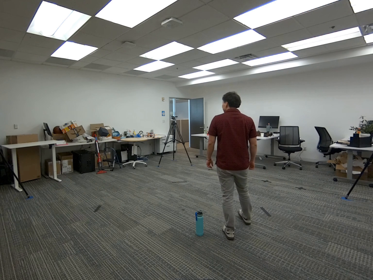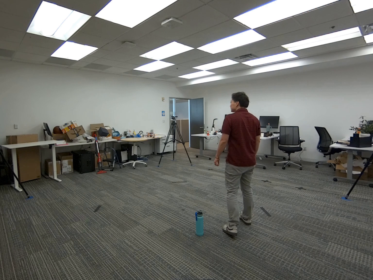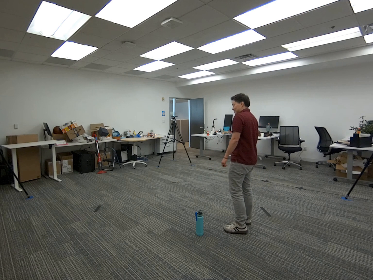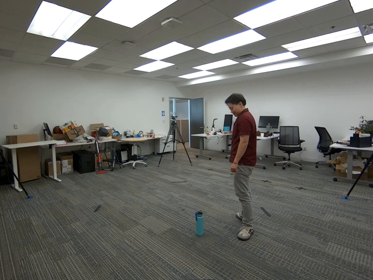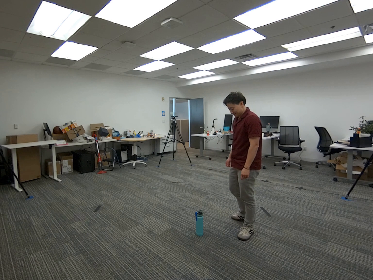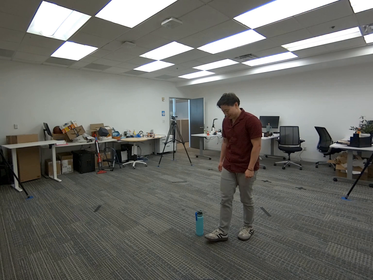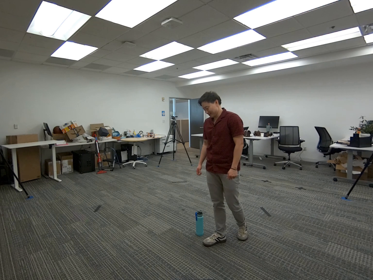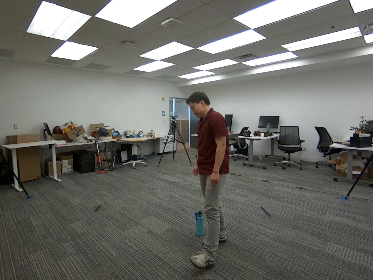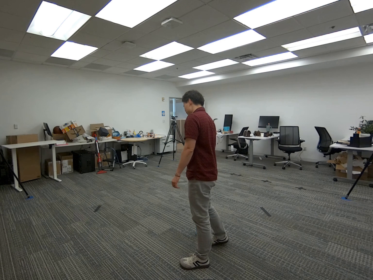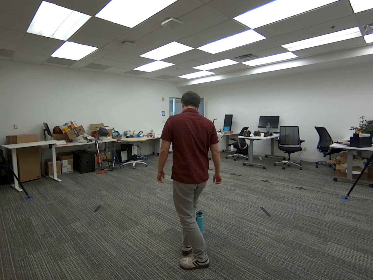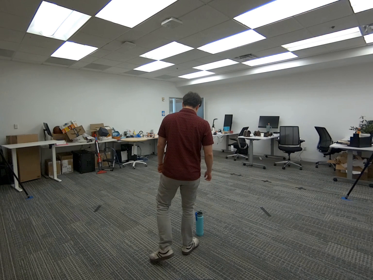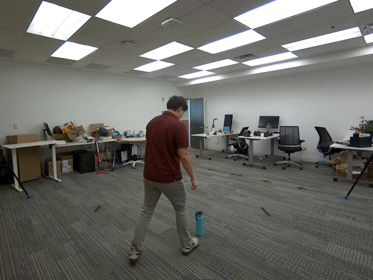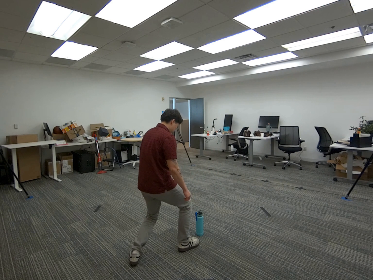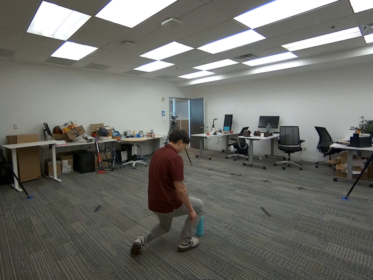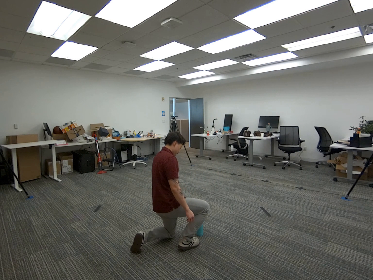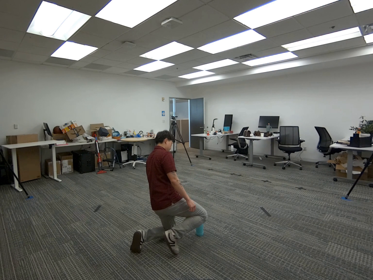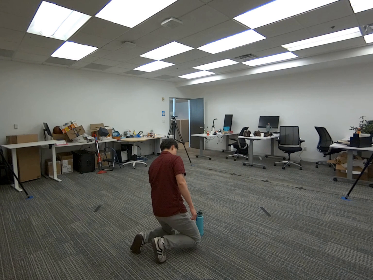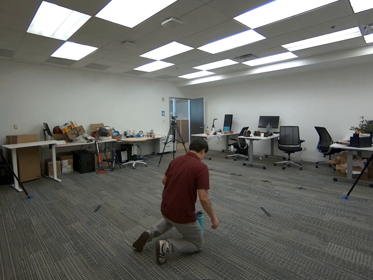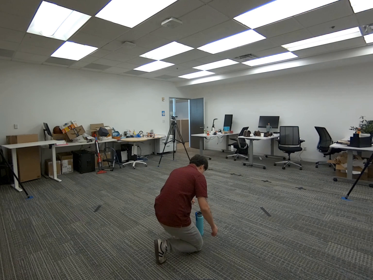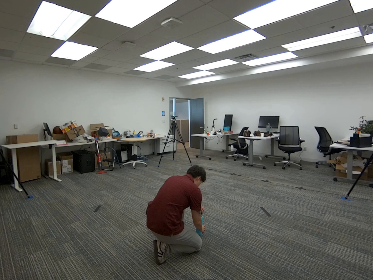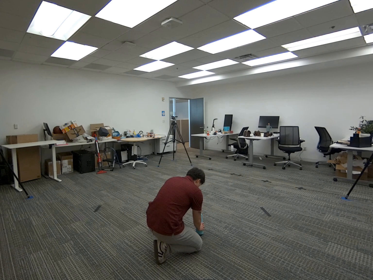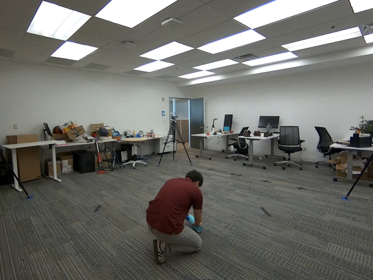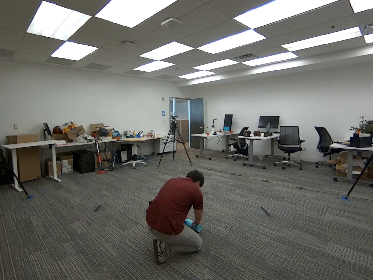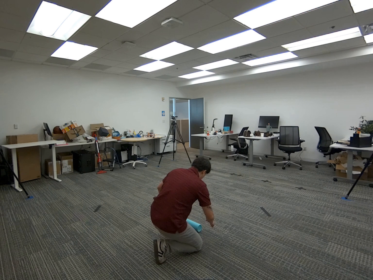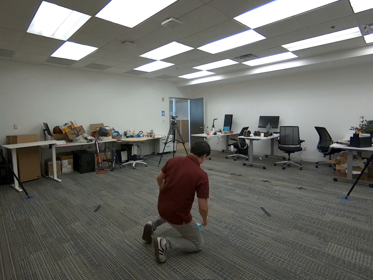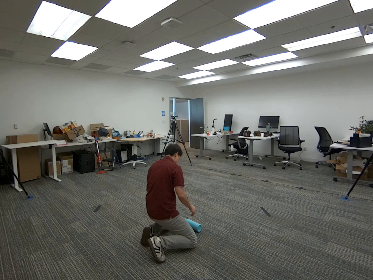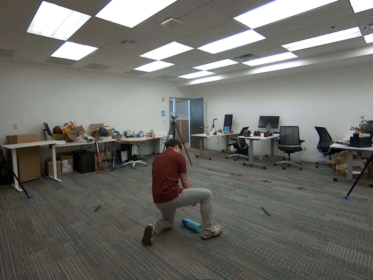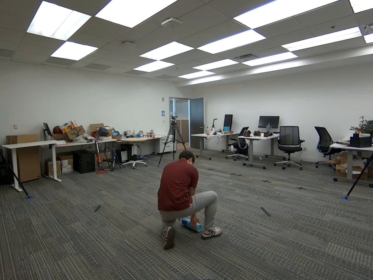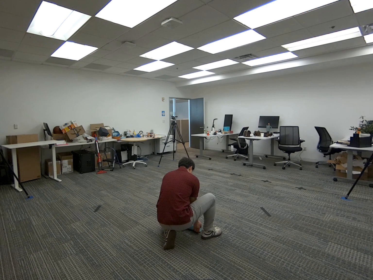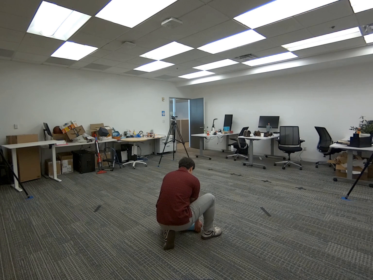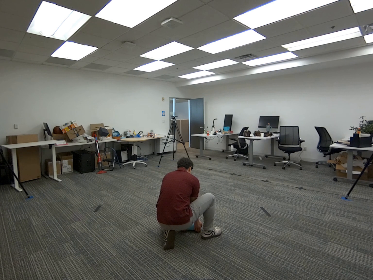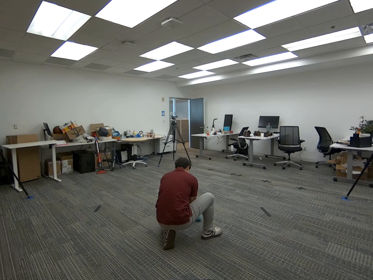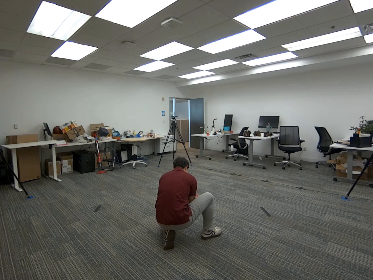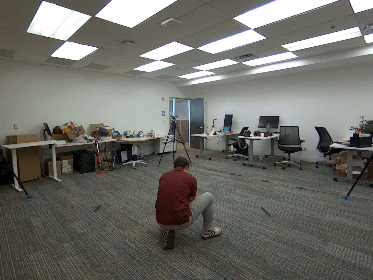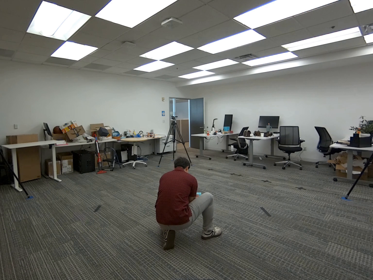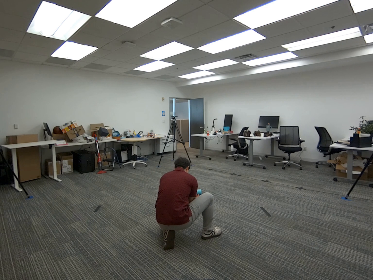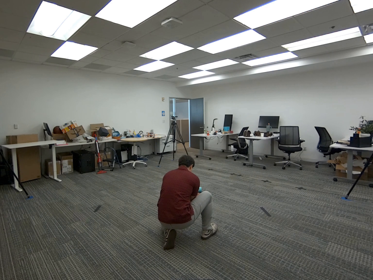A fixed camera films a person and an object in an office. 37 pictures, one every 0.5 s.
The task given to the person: Walk to the cyan water bottle on the ground, use both of your hands to place the bottle sideways and gently push the bottle to roll it across the ground.
